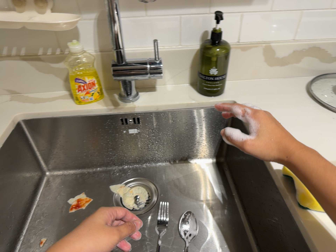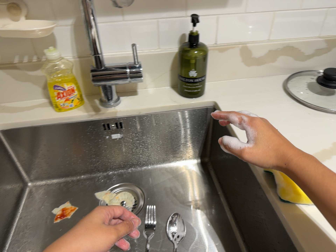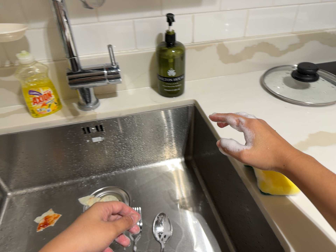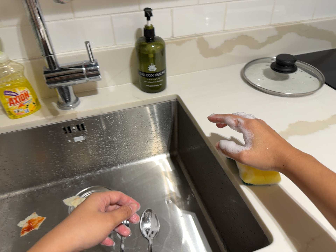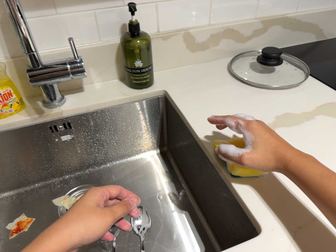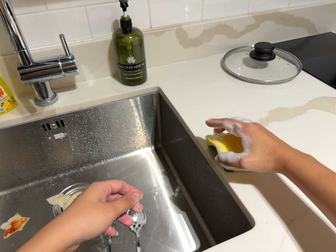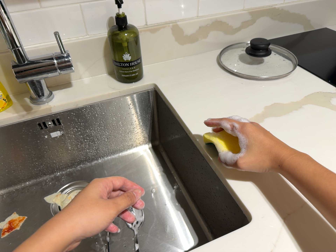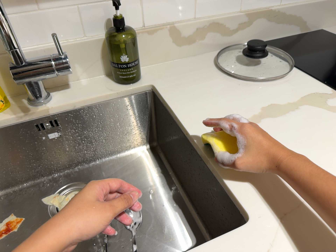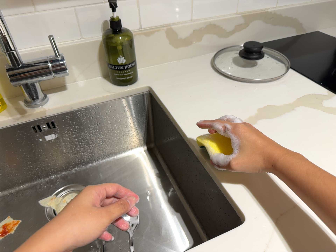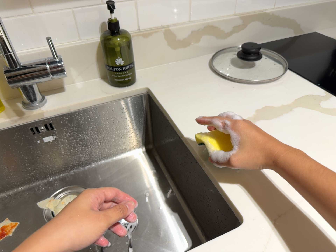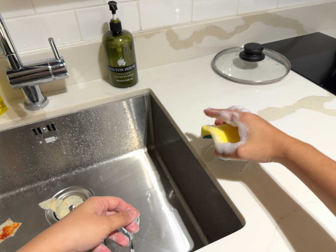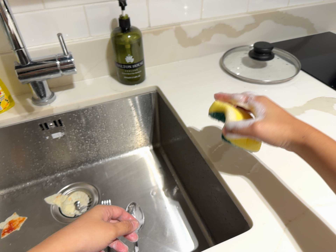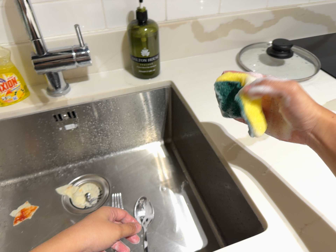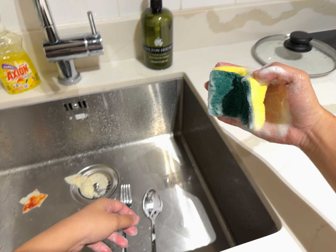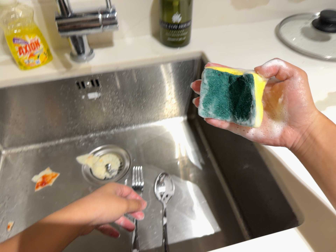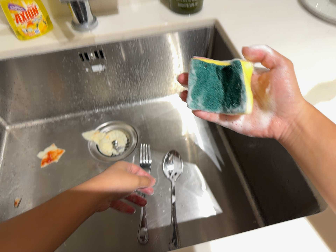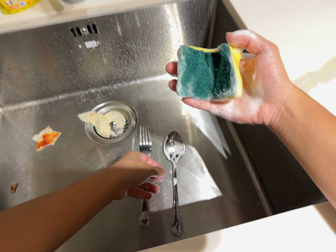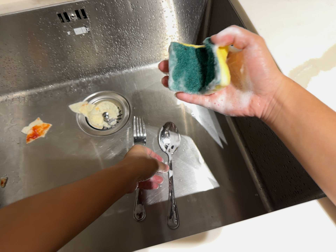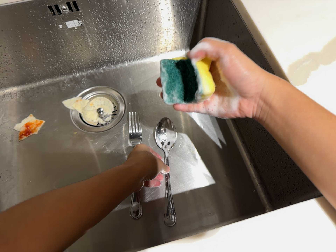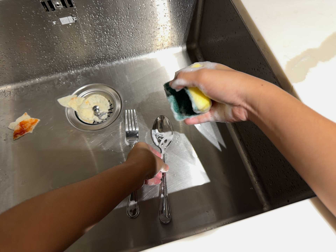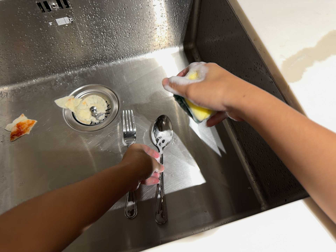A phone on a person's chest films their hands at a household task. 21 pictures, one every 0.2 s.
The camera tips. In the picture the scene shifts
upward.
0.0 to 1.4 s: The scene slides to the left, as the camera pans about 15 degrees to its right. It rolls about its line of sight by about 10 degrees, and the scene rotates counterclockwise.
1.4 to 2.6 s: The camera shifts only a little, or ends up much as it began.
2.6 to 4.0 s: The camera travels forward, about 12 cm, so what stands in front looms larger. Its aim tips toward the bottom of its view by about 20 degrees, and the scene shifts upward.
The film runs backward here.
